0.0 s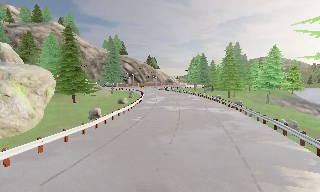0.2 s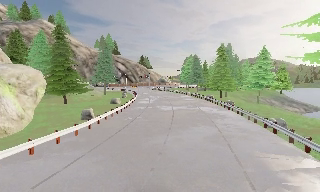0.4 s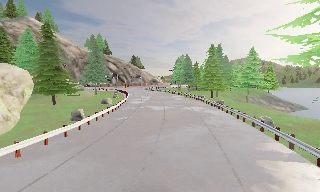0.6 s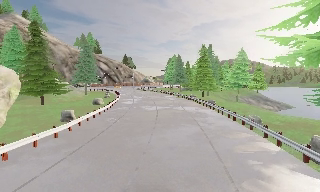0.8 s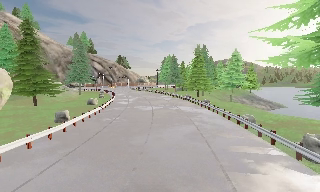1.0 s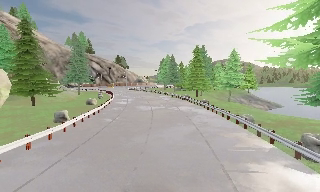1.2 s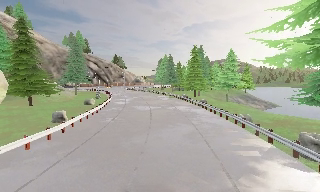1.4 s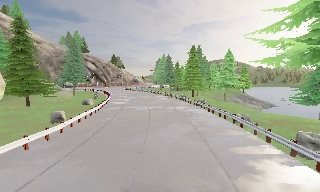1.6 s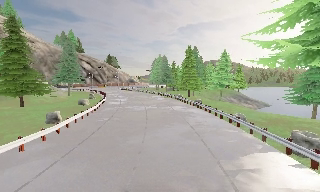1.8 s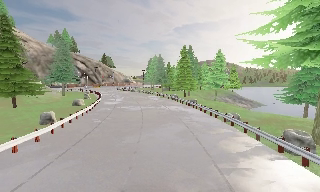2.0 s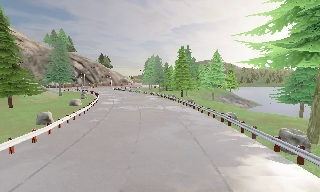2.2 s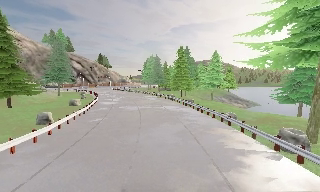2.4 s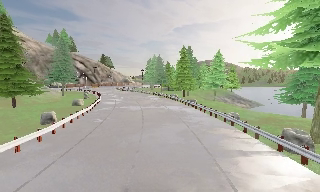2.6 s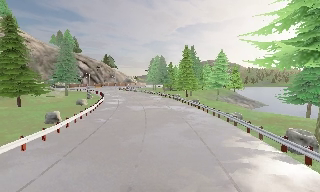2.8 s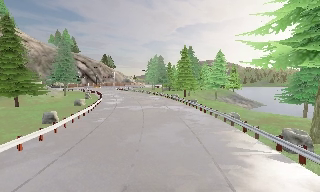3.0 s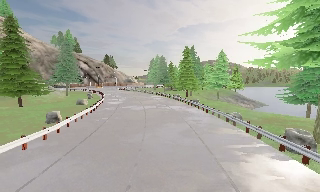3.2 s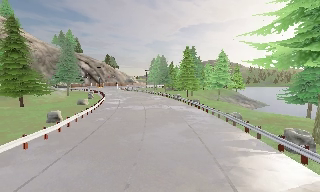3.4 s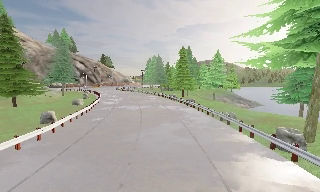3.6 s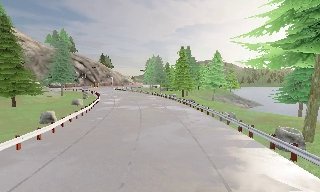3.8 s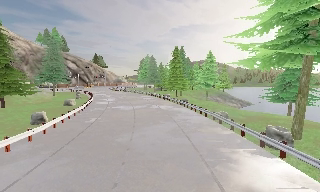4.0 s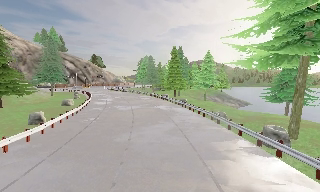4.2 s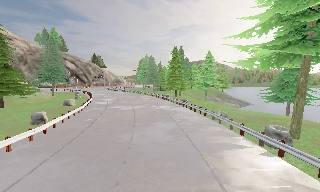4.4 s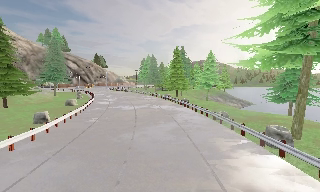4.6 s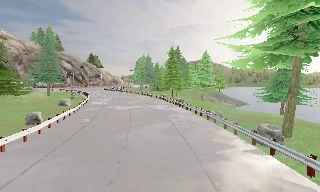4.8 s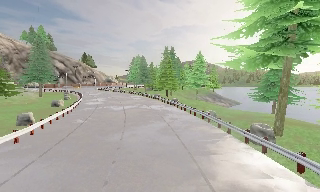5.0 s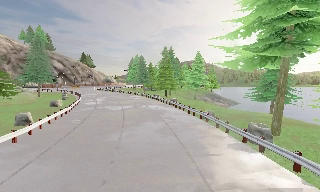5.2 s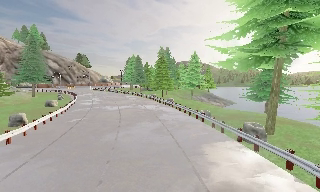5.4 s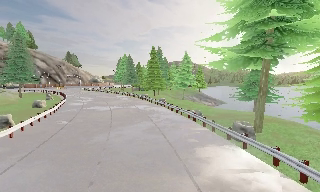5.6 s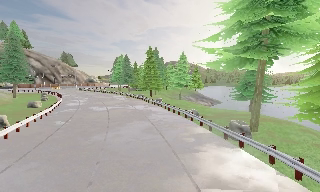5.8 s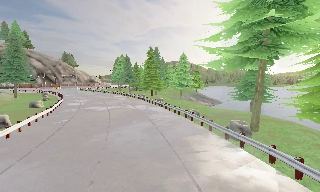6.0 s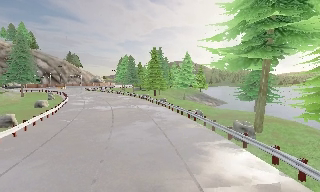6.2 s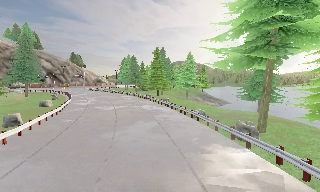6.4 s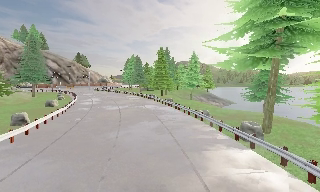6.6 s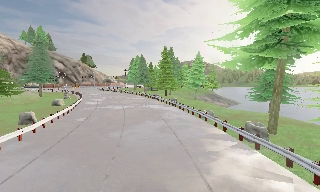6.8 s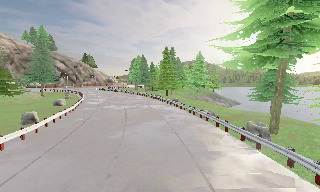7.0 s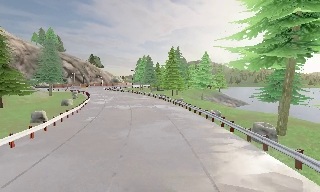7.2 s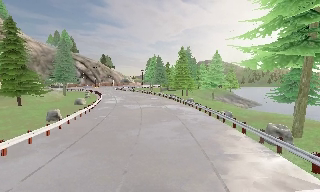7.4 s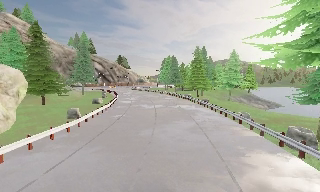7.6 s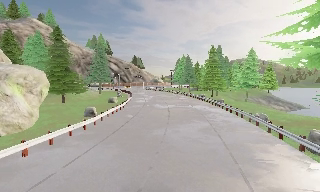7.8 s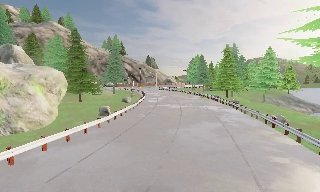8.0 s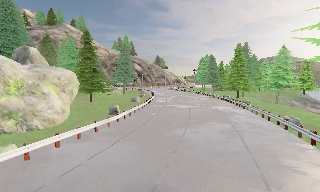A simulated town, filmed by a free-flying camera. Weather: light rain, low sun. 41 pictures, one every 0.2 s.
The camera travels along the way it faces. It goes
backward.
0.0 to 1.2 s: The camera pans to its right, which is clockwise from overhead, by about 10 degrees.
1.2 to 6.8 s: The camera travels backward, about 1 m, so what stands in front gets smaller.
6.8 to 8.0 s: The camera pans to its left, which is counterclockwise from overhead, by about 25 degrees.
The film runs backward here.
